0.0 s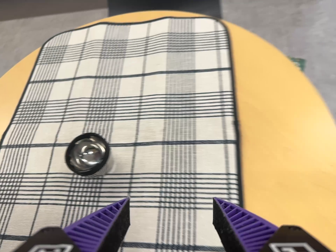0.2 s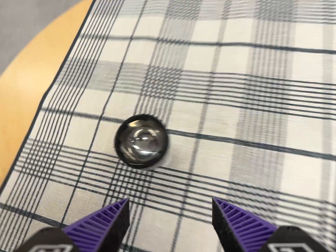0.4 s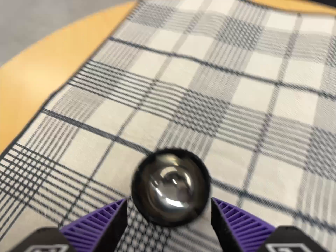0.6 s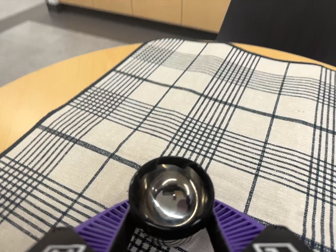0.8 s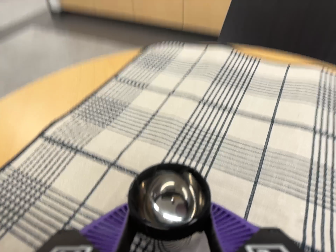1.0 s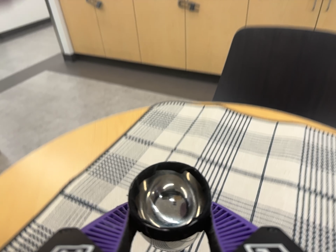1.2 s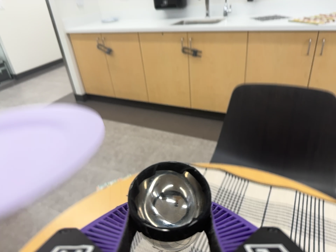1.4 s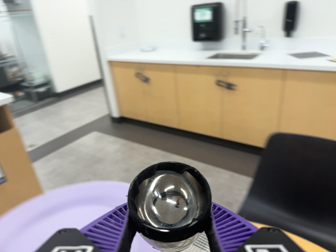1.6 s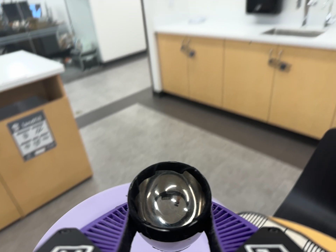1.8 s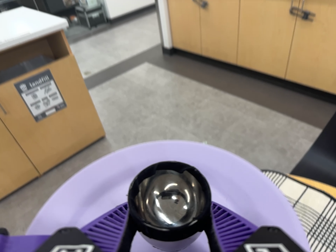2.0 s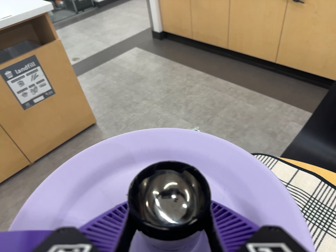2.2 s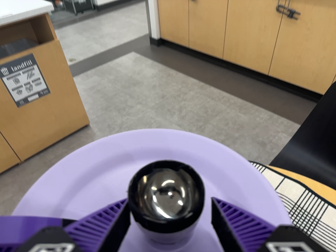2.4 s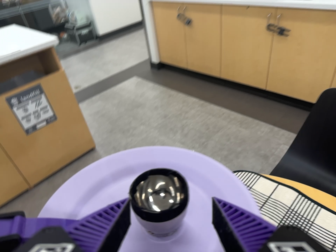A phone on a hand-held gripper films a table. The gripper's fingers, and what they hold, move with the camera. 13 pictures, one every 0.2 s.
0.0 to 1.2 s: The camera travels toward the top of its view and to its left, about 20 cm, so close, fixed things drift downward. Its aim tips toward the top of its view by about 25 degrees, and the scene shifts downward. It rolls about its line of sight by about 25 degrees, and the scene rotates clockwise.
1.2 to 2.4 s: The camera pans to its left by about 15 degrees. It travels toward the top of its view and to its left, about 12 cm. Its aim tips toward the bottom of its view by about 10 degrees.
The film runs backward here.
